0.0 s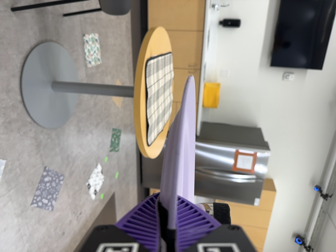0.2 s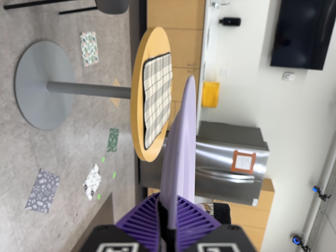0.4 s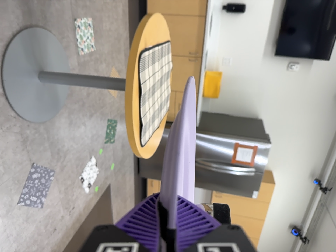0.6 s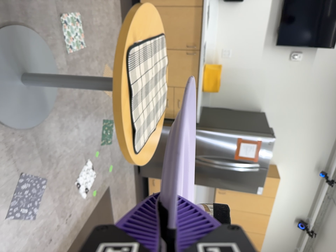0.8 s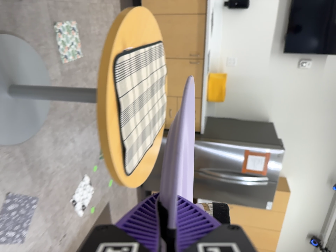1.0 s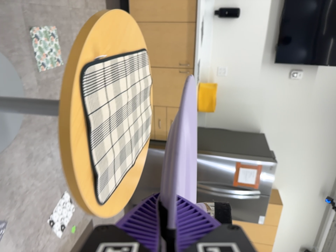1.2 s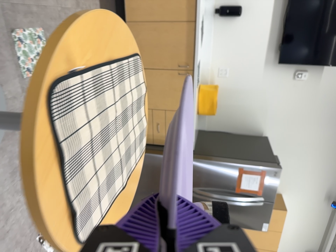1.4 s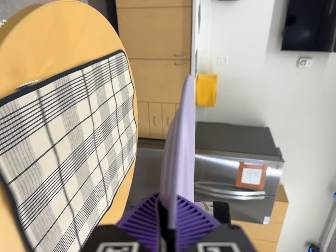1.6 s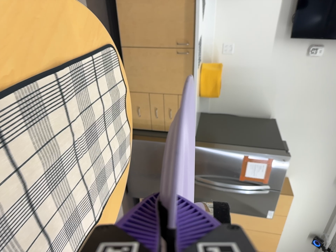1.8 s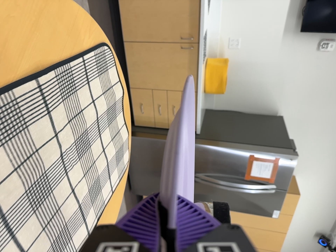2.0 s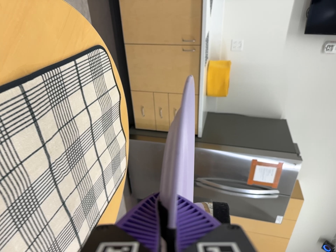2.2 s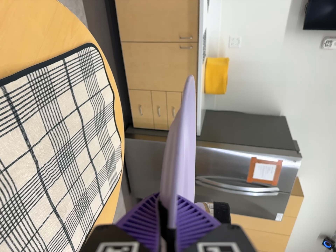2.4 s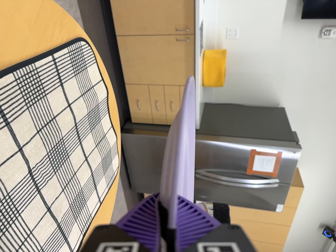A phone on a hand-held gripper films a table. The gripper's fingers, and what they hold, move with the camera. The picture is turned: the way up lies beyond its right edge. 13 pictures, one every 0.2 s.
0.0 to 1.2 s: The camera travels forward, about 70 cm, so what stands in front looms larger.
1.2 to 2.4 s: The camera travels forward and toward the top of its view, about 40 cm, so what stands in front looms larger. Its aim tips toward the bottom of its view by about 10 degrees.
The film runs forward here.
